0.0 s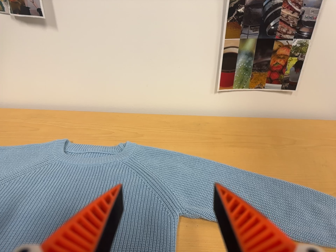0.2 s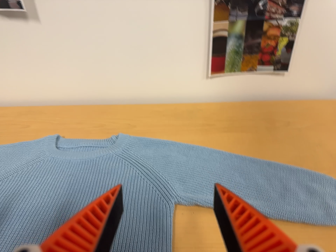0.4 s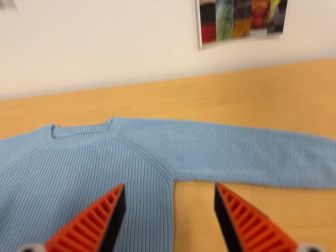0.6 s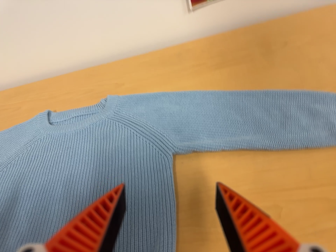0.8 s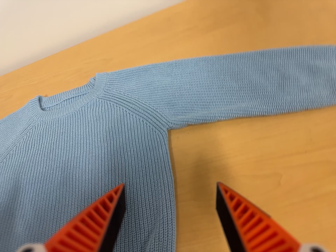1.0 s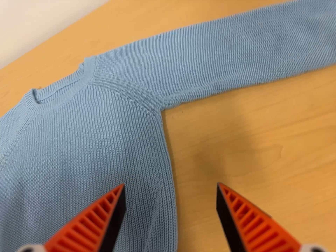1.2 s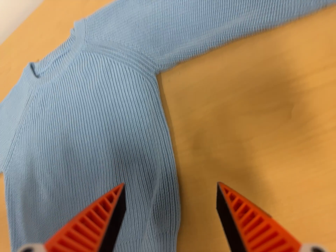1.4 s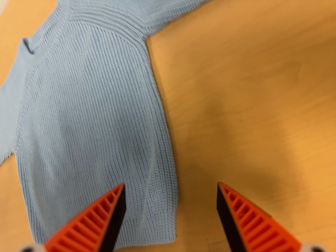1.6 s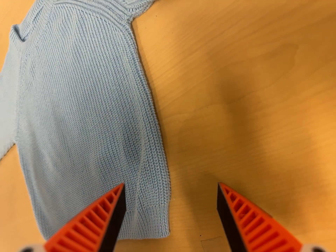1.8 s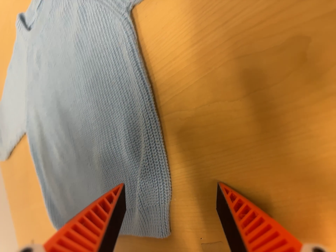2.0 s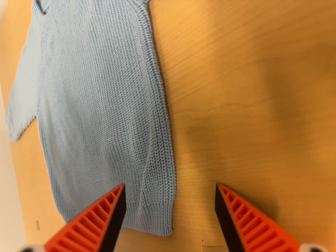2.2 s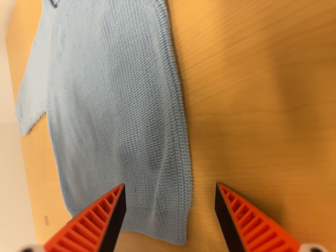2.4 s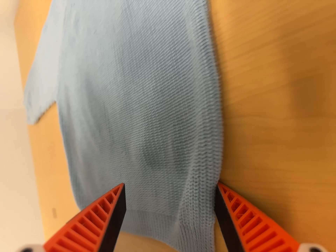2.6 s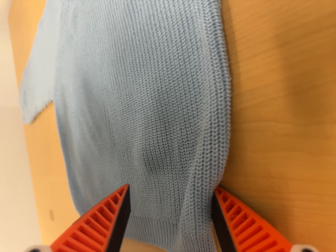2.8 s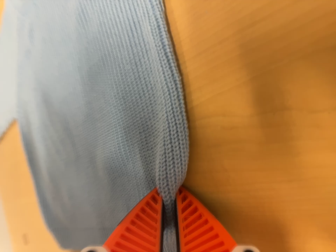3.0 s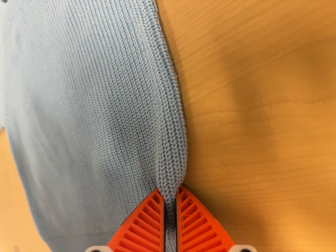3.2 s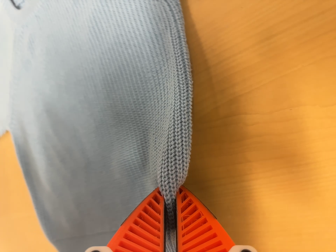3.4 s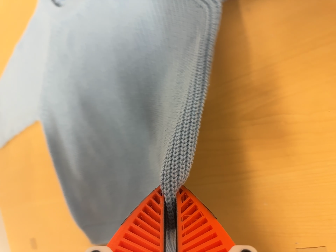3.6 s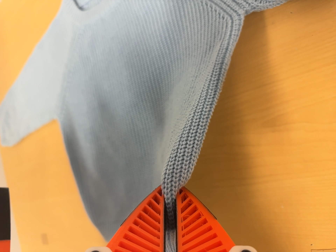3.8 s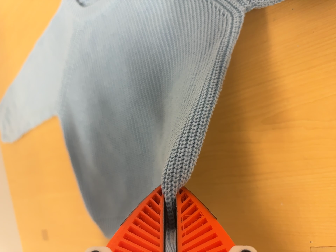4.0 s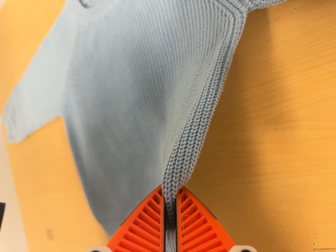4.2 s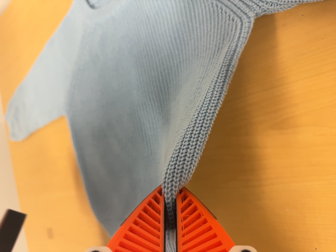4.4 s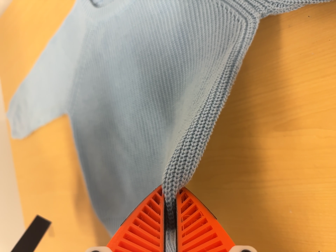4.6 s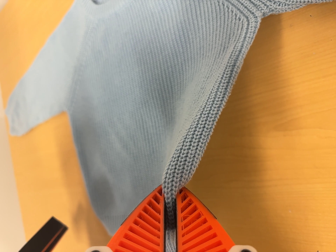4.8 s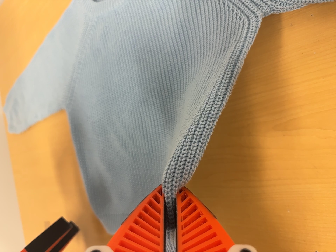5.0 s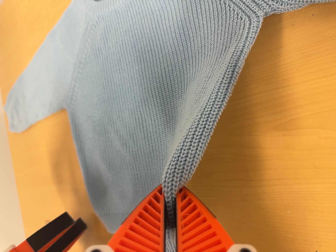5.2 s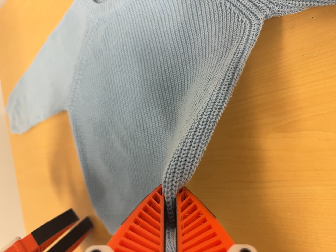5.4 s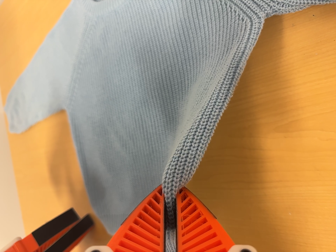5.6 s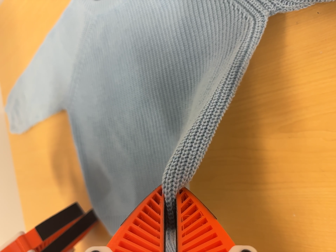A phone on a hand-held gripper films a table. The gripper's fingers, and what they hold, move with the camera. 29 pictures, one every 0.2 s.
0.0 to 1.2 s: The camera pans to its left by about 15 degrees. It travels to its right and forward, about 18 cm. Its aim tips toward the bottom of its view by about 40 degrees, and the scene shifts upward. It rolls about its line of sight by about 35 degrees, and the scene rotates counterclockwise.
1.2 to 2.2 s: The camera pans to its left by about 15 degrees. It travels forward, toward the top of its view and to its right, about 12 cm, so what stands in front looms larger. Its aim tips toward the bottom of its view by about 20 degrees, and the scene shifts upward.
2.2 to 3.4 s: The camera pans to its right by about 10 degrees. It travels to its left, about 10 cm.
3.4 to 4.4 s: The camera shifts only a little, or ends up much as it began.
4.4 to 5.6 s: The camera keeps its place and its aim.
The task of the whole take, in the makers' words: fold up.
The film runs forward here.
